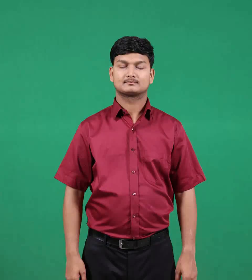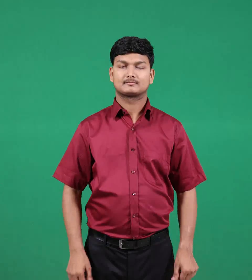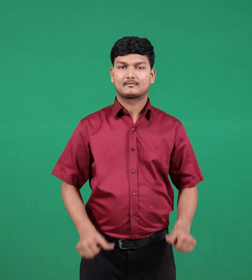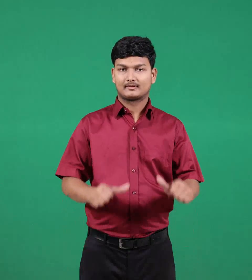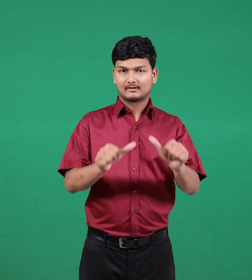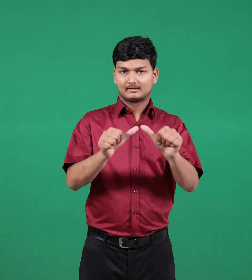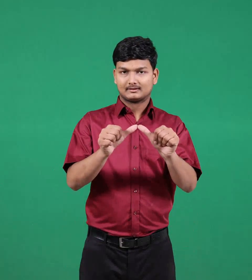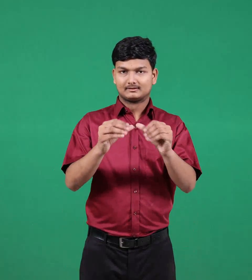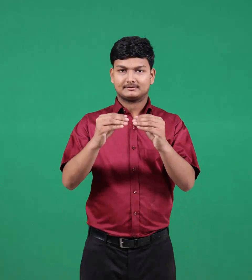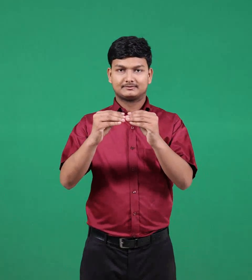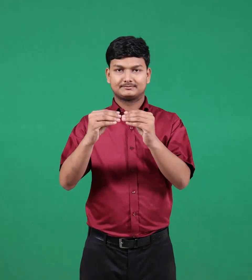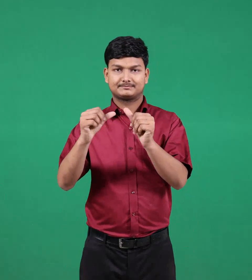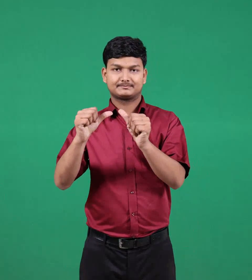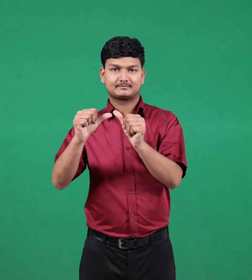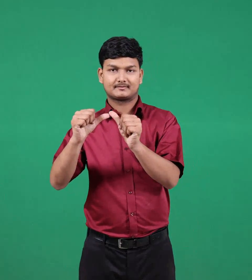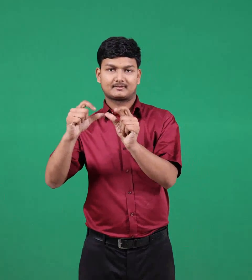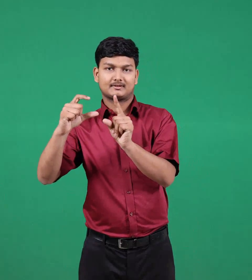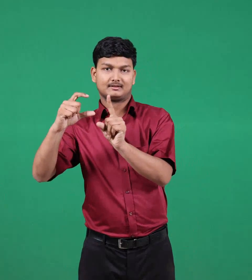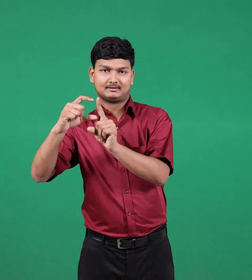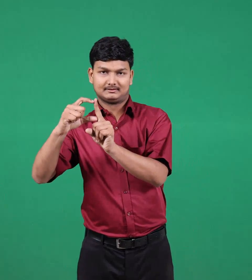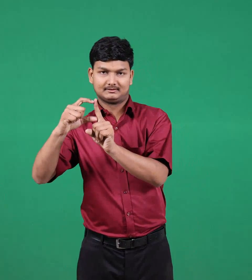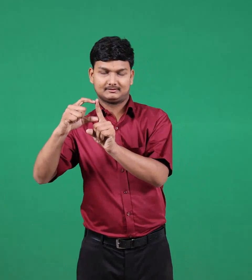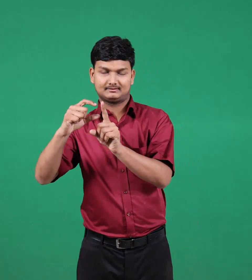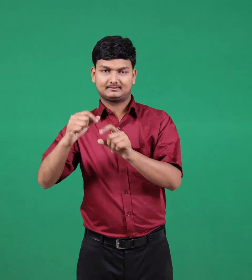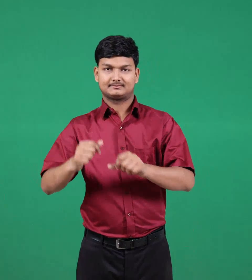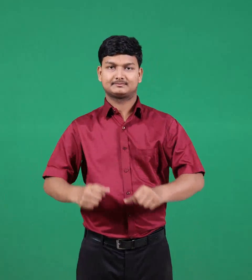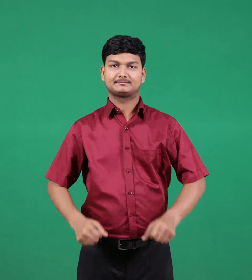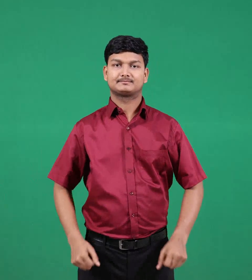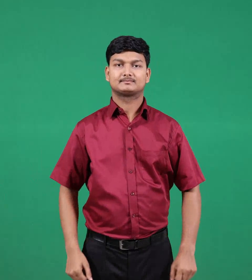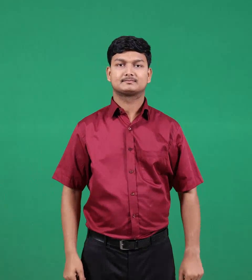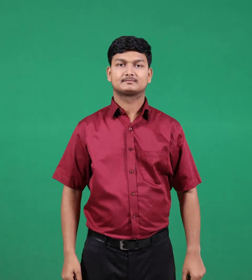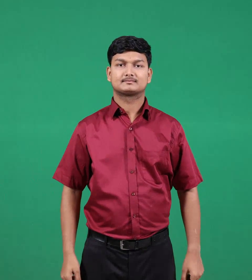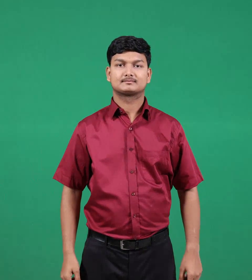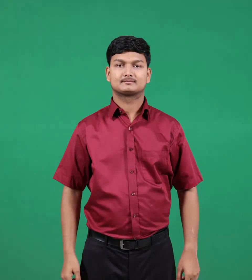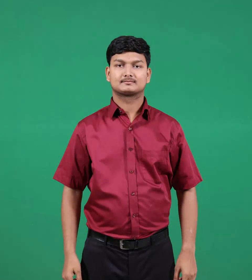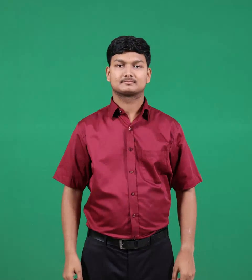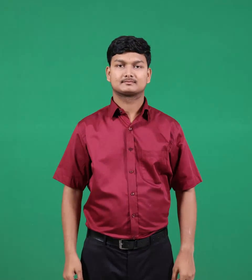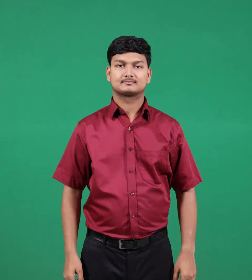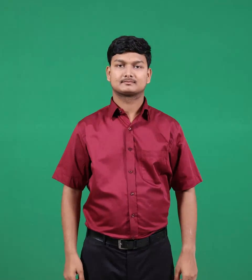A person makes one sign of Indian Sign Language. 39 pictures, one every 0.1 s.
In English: abad
